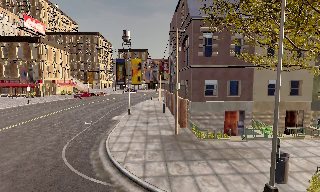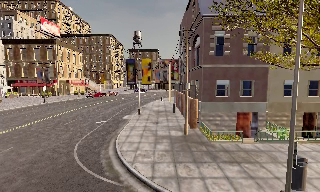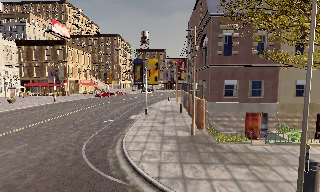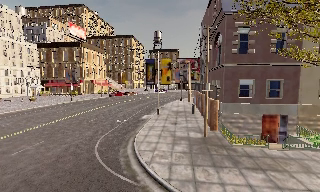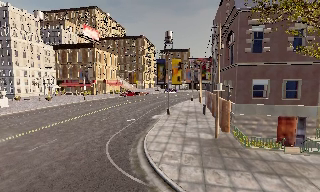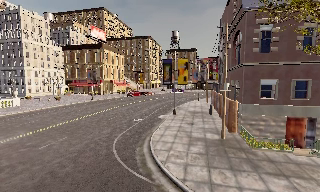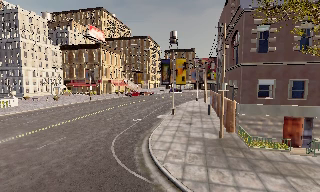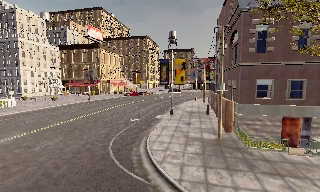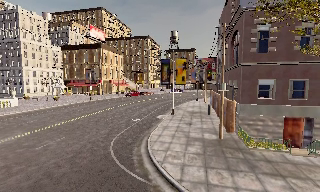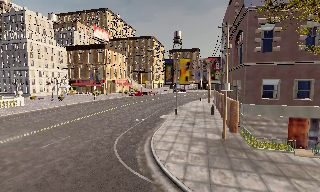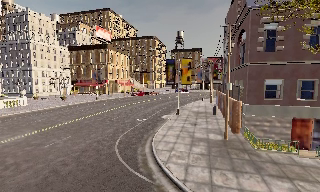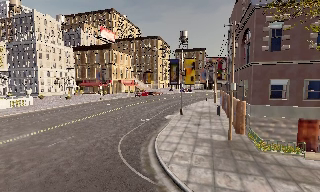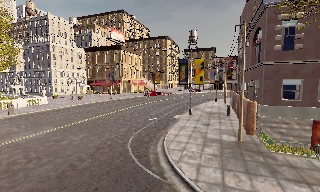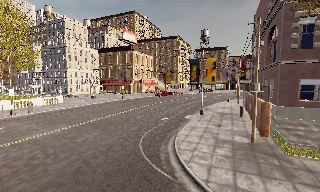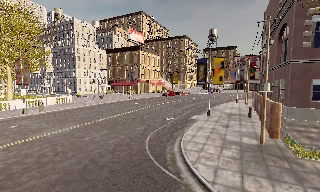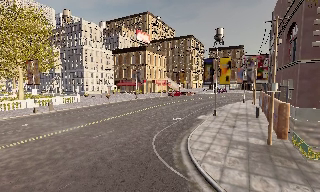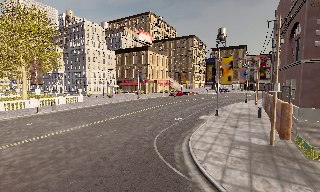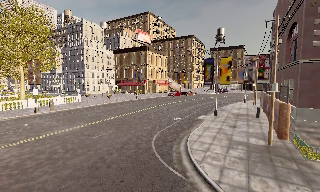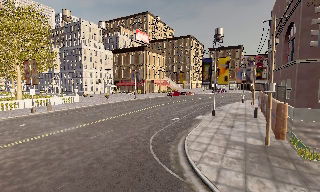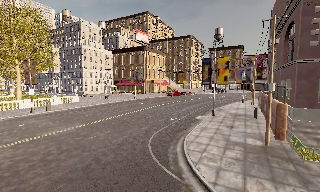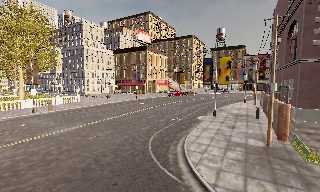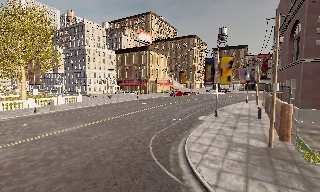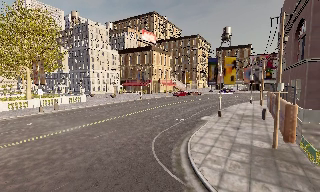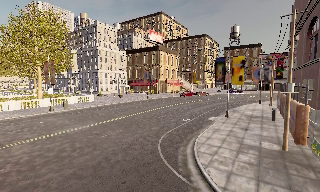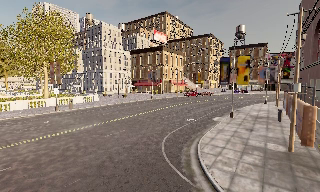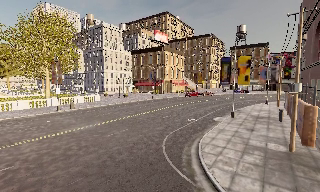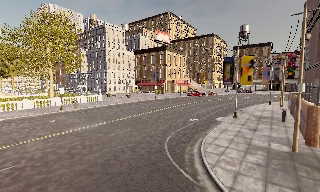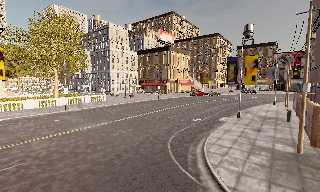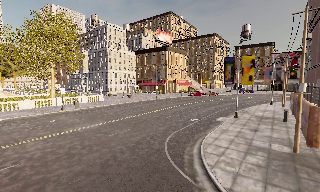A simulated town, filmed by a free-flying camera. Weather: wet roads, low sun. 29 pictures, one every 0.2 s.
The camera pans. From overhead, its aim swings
counterclockwise.
The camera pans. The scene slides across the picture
to the right.
0.0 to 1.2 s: The scene slides to the right, as the camera pans about 15 degrees to its left.
1.2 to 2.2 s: The camera shifts only a little, or ends up much as it began.
2.2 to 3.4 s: The camera pans to its left, which is counterclockwise from overhead, by about 10 degrees.
3.4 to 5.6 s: The camera travels to its right, about 0.5 m.
The film runs backward here.
